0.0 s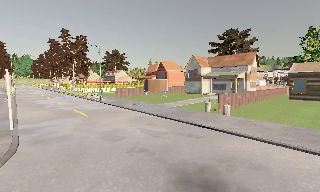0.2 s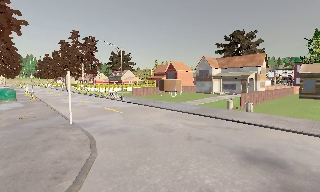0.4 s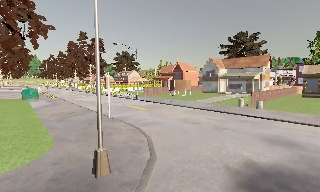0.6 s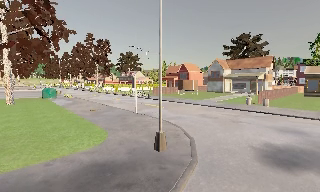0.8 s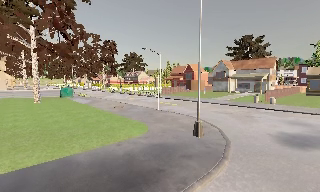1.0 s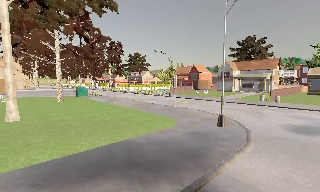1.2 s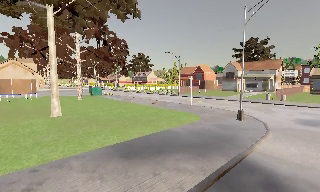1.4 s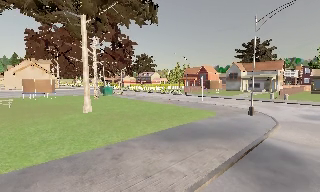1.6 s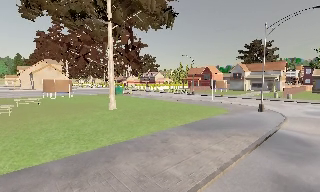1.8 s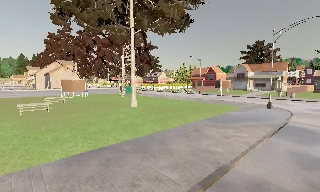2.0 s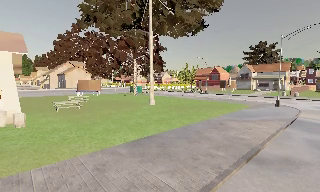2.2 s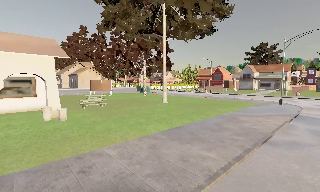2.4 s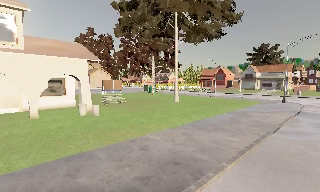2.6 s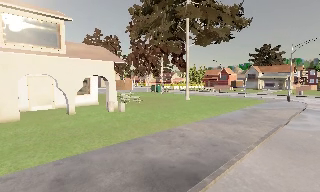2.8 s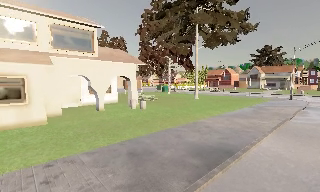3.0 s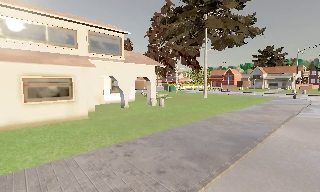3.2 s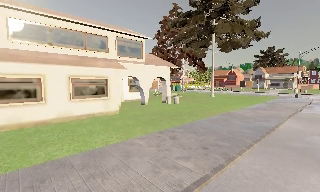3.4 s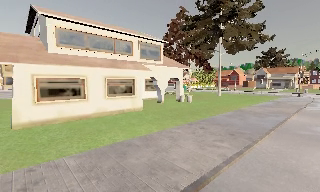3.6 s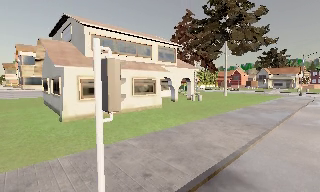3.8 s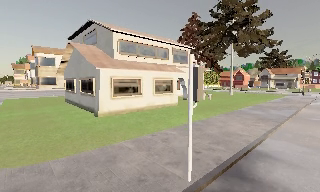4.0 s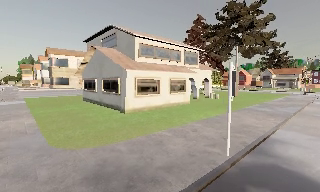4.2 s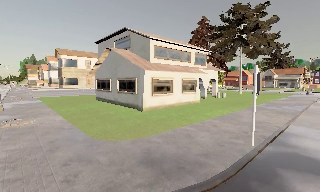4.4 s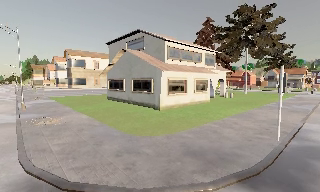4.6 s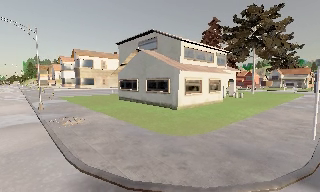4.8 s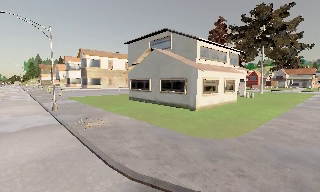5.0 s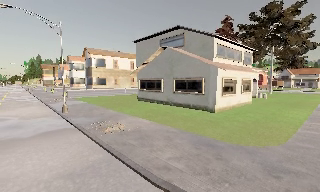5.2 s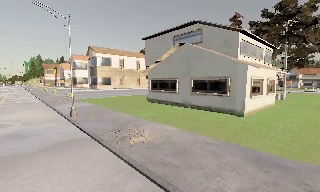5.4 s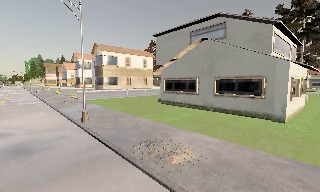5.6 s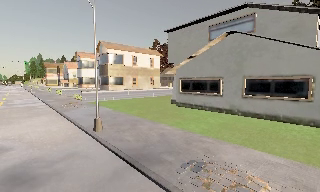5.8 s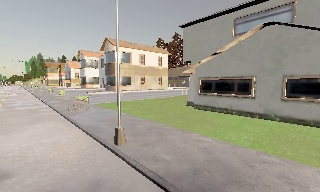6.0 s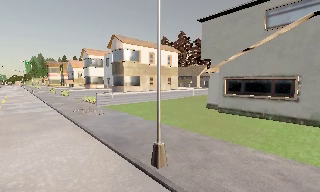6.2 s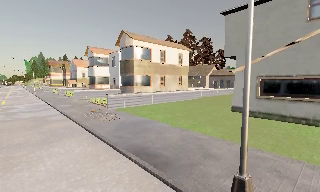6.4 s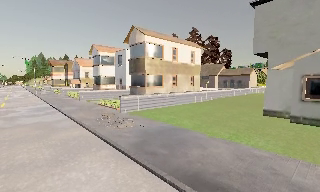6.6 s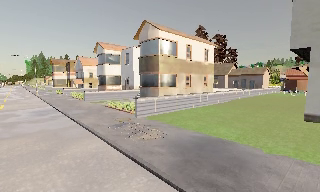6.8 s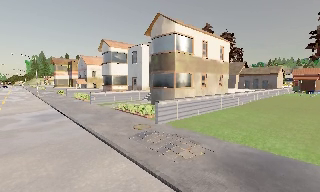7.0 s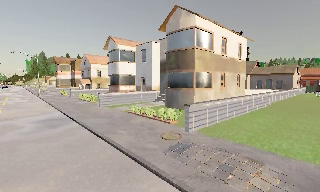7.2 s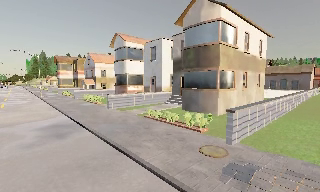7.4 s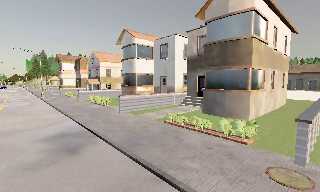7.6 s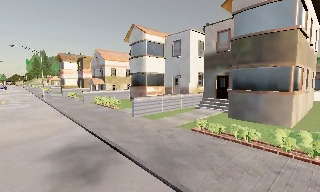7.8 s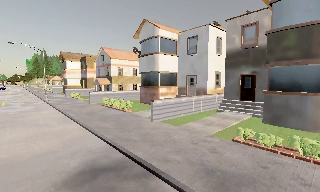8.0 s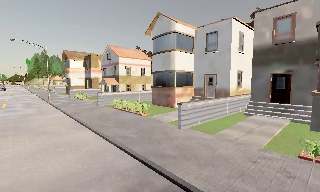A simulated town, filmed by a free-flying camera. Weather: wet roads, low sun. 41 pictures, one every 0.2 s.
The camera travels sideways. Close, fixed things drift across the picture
to the right.
0.0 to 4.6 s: The camera travels to its left and backward, about 50 m, so close, fixed things drift to the right.
4.6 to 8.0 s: The camera travels forward and to its left, about 35 m, so what stands in front looms larger.
The film runs forward here.
